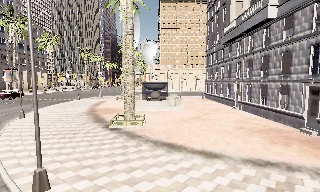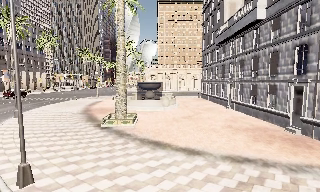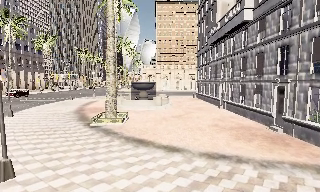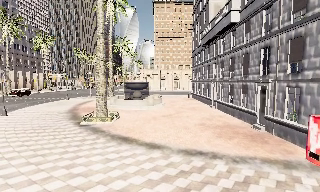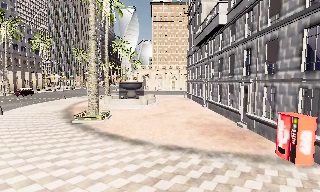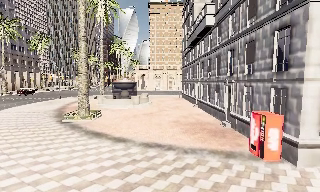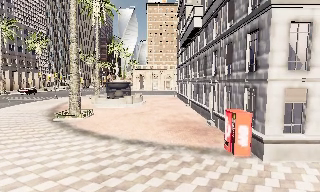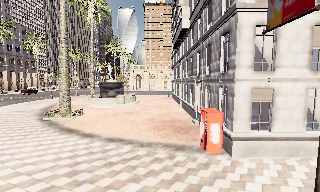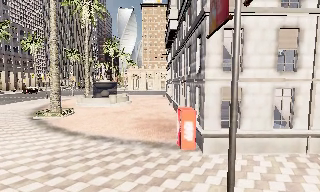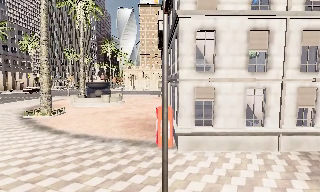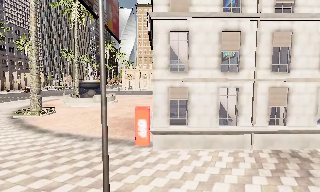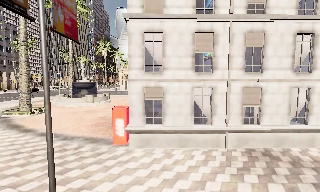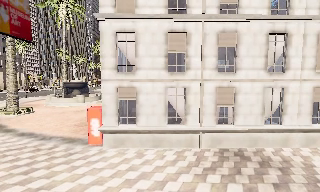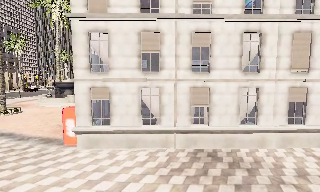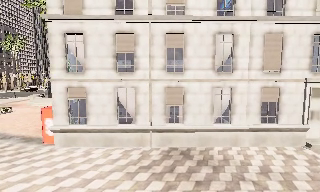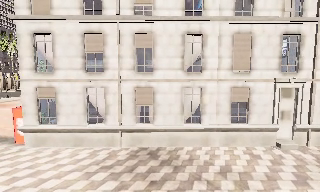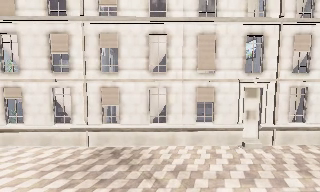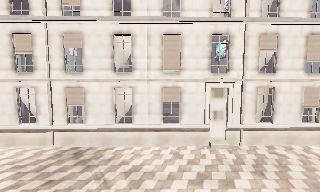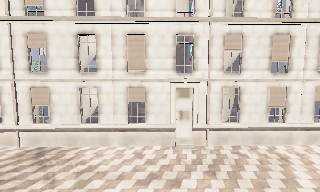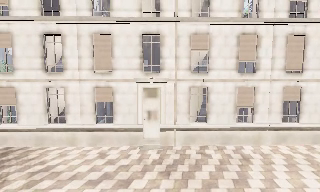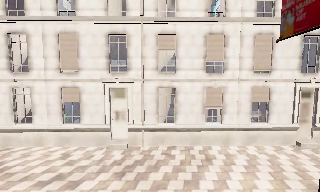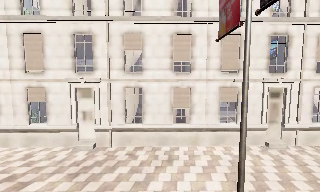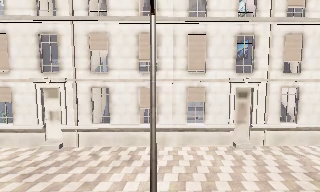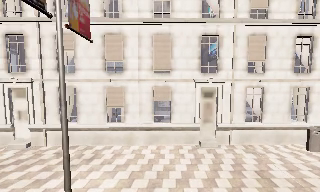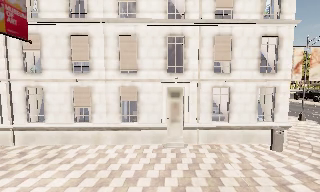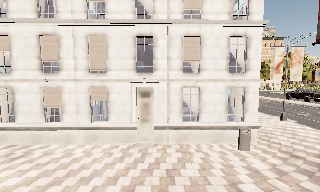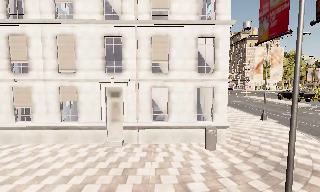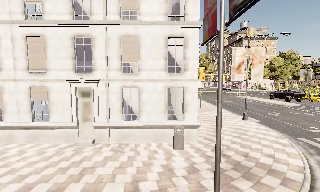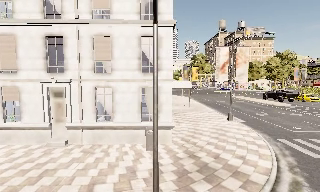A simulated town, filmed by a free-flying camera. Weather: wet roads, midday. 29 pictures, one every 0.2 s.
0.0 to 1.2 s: The camera travels to its right and backward, about 6 m, so close, fixed things drift to the left.
1.2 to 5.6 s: The camera travels to its right, about 35 m, so close, fixed things drift to the left.
The film runs backward here.
